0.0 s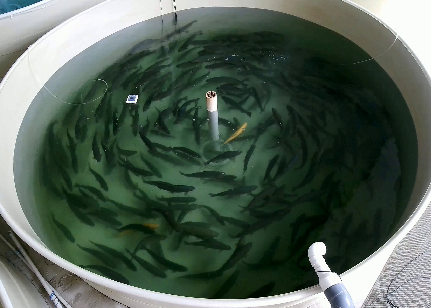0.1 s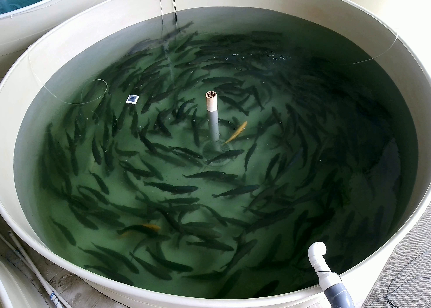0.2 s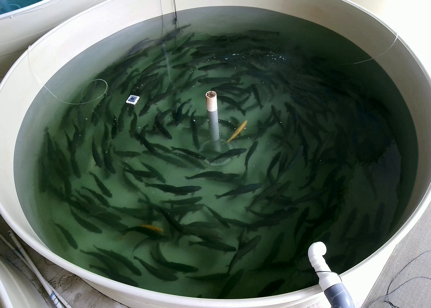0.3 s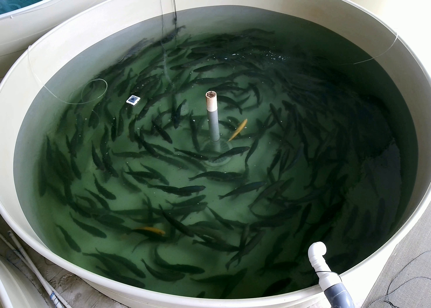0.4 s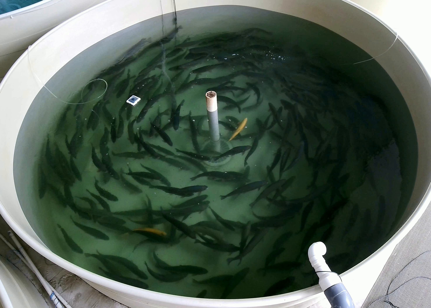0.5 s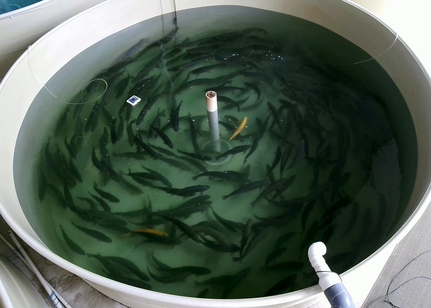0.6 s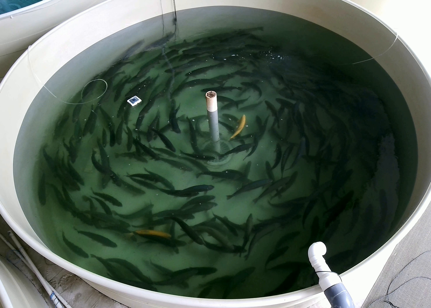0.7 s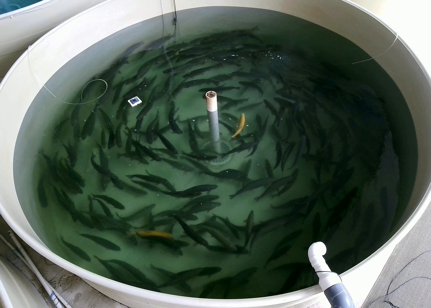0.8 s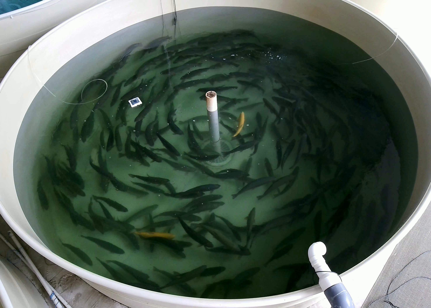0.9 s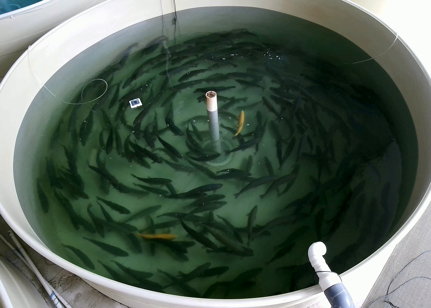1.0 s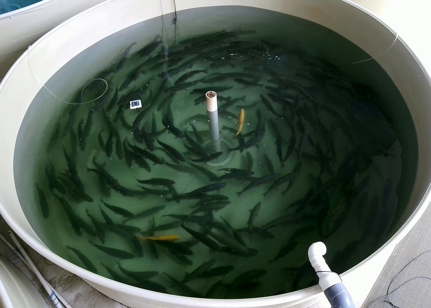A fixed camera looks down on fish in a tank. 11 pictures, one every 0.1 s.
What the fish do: Normal cruising.
